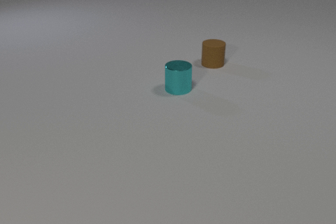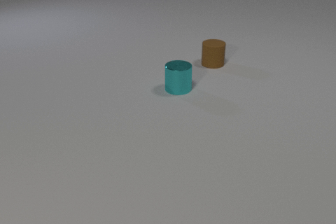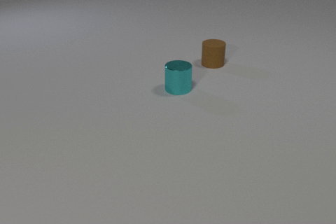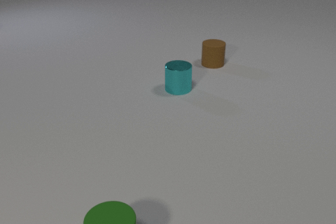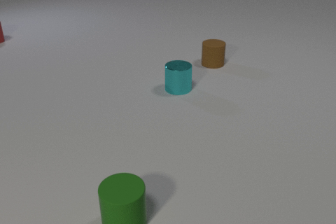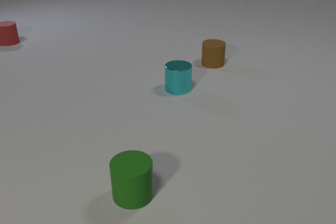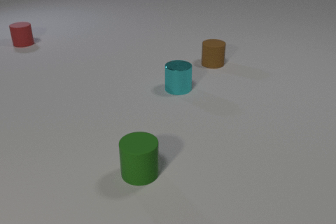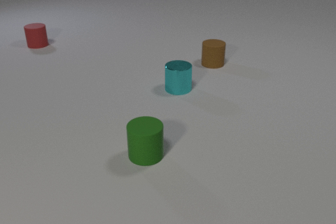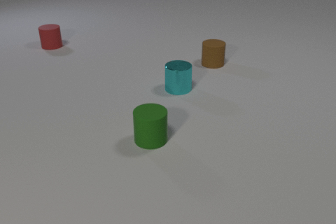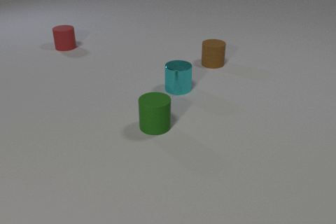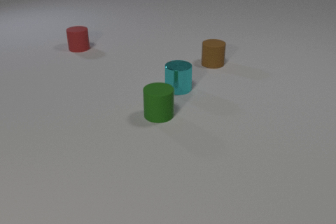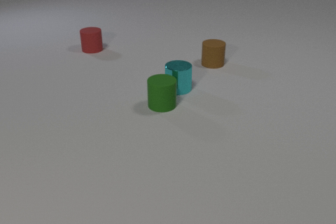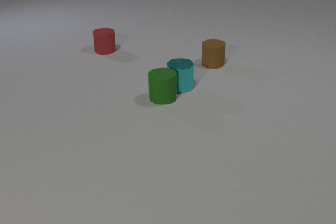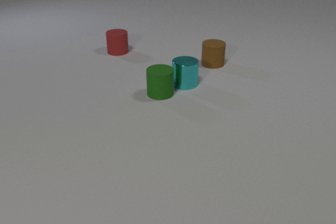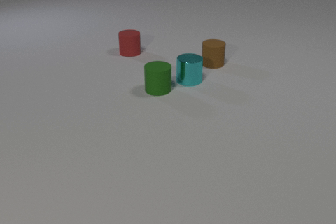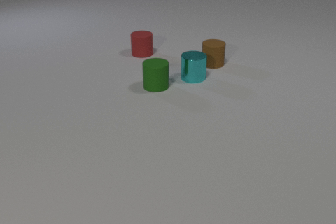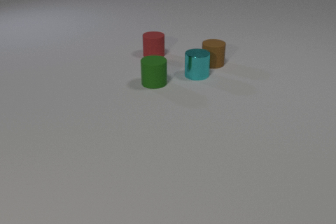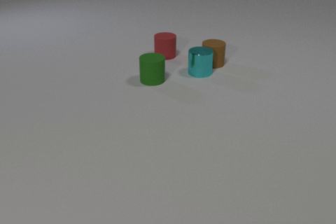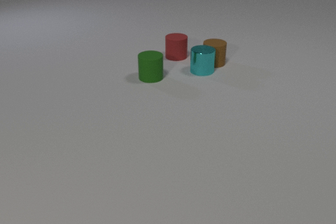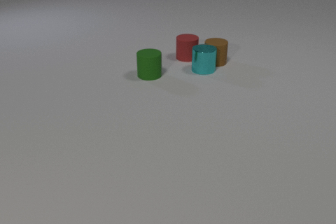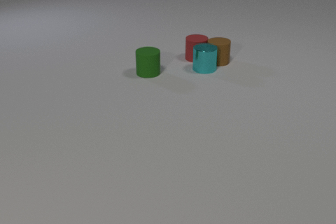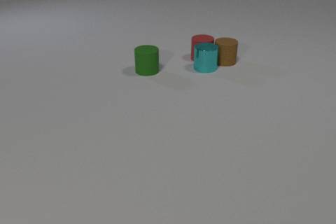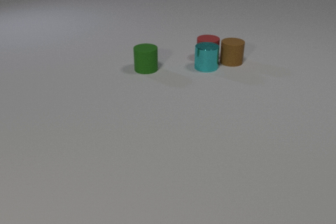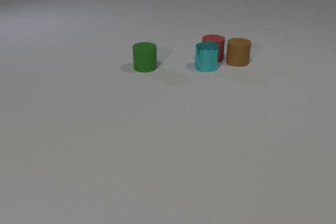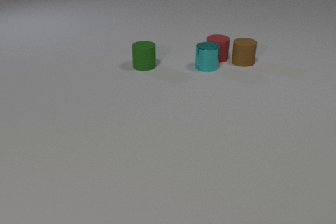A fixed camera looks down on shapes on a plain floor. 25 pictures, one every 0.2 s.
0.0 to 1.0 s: The green rubber cylinder comes in at the bottom edge, slides away from the camera. The red rubber cylinder comes in at the left edge, slides to the right and toward the camera.
1.0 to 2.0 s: The green rubber cylinder slides away from the camera. The red rubber cylinder slides to the right and toward the camera.
2.0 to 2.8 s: The green rubber cylinder slides away from the camera. The cyan metal cylinder slides away from the camera and to the right. The red rubber cylinder slides to the right and toward the camera. The green rubber cylinder and the cyan metal cylinder collide.
2.8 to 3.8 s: The green rubber cylinder slides away from the camera. The cyan metal cylinder slides away from the camera and to the right. The red rubber cylinder slides to the right. The cyan metal cylinder and the brown rubber cylinder collide.
3.8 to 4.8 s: The green rubber cylinder slides away from the camera. The cyan metal cylinder slides away from the camera. The brown rubber cylinder slides to the right. The red rubber cylinder slides to the right. The brown rubber cylinder and the red rubber cylinder collide. The cyan metal cylinder and the red rubber cylinder collide.
What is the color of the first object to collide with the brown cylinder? cyan.
What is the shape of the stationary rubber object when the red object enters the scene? cylinder.
What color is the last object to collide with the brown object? red.
